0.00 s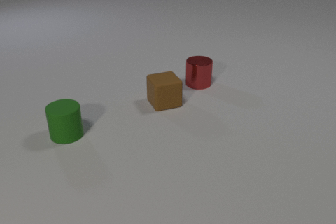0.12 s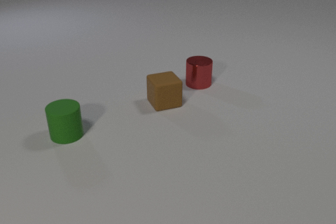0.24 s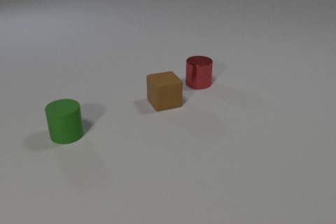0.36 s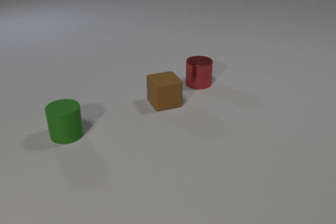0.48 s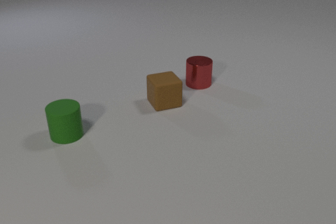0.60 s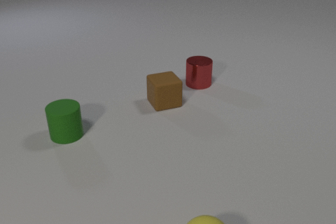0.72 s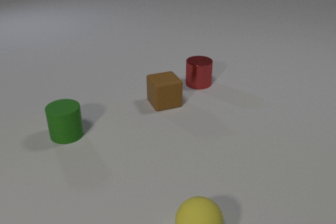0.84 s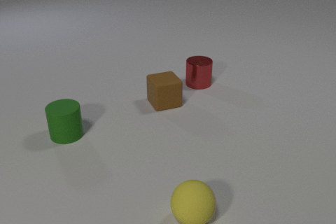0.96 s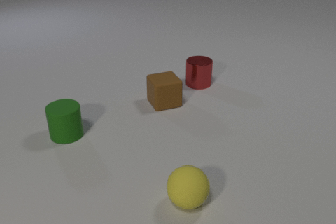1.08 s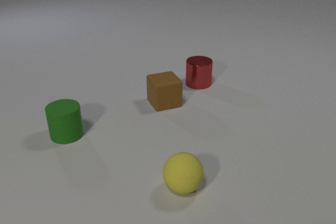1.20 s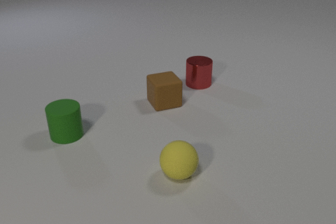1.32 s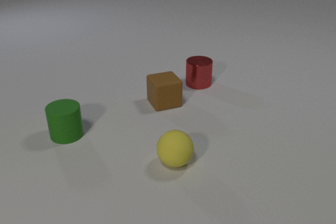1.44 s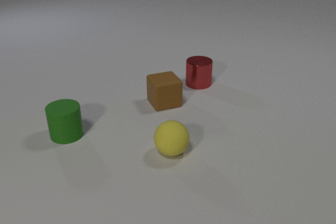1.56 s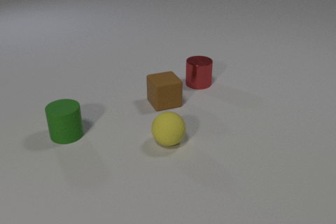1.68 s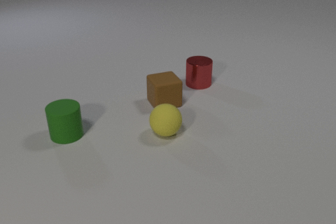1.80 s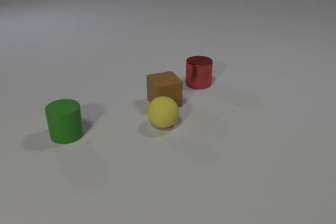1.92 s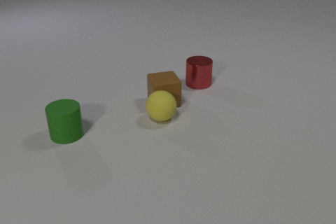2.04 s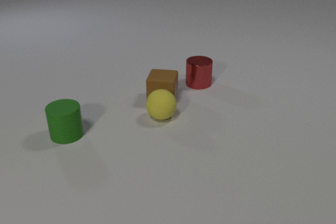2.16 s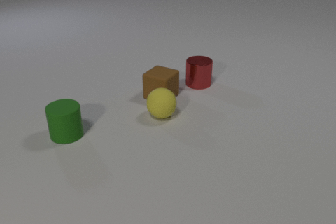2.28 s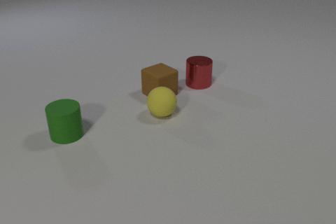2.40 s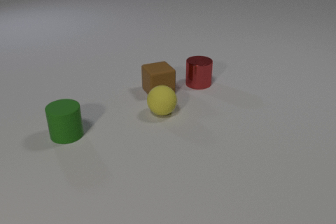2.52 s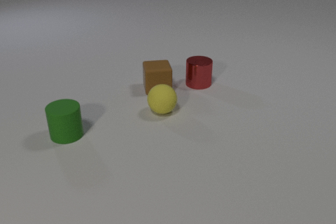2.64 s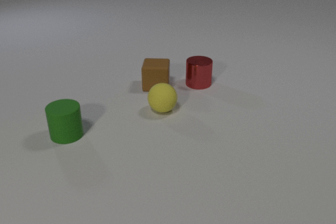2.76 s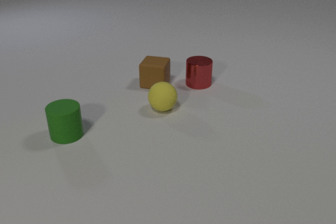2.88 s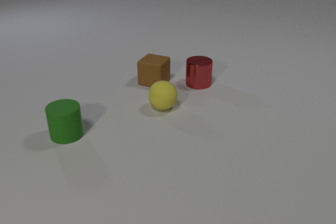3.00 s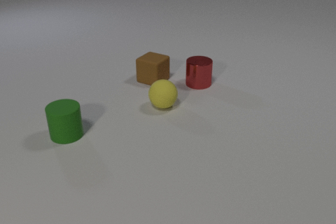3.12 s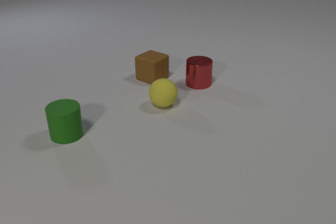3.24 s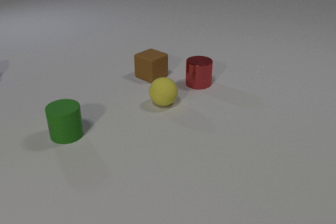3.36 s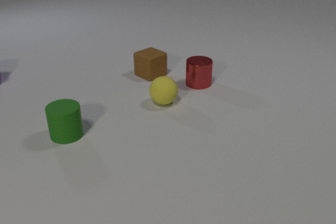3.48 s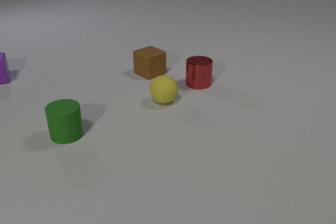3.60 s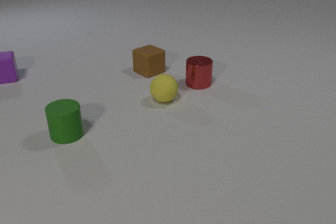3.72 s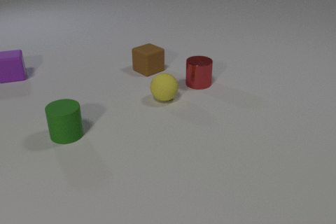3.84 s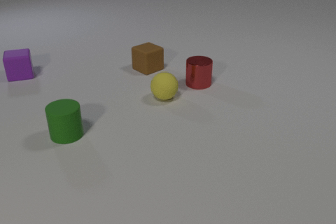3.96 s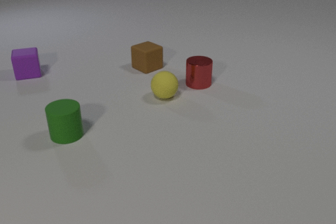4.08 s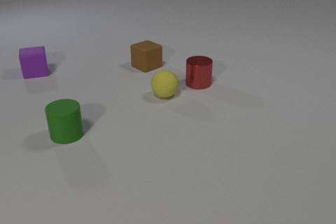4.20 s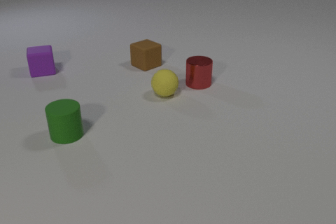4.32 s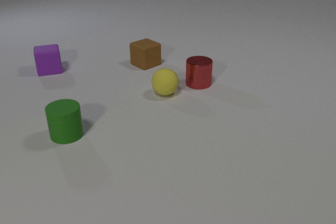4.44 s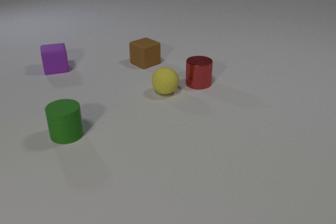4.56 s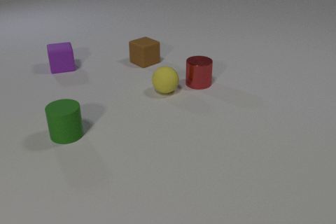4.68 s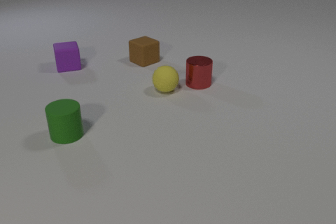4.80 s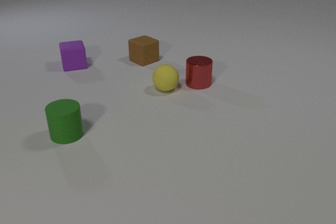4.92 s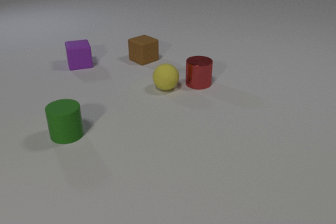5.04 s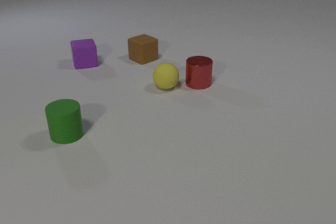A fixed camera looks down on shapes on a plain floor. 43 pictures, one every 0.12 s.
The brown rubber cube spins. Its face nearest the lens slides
to the left.
The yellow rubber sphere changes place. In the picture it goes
away from the camera.
0.00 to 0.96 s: The yellow rubber sphere comes in at the bottom edge, rolls away from the camera.
0.96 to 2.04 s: The yellow rubber sphere rolls away from the camera. The brown rubber cube slides away from the camera, spins clockwise seen from above by about 30 degrees, its near face sliding to the left. The yellow rubber sphere and the brown rubber cube collide.
2.04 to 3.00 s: The yellow rubber sphere rolls away from the camera. The brown rubber cube slides away from the camera, spins so that its near face slides to the left, clockwise seen from above.
3.00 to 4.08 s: The yellow rubber sphere rolls away from the camera. The brown rubber cube slides away from the camera. The purple rubber cube comes in at the left edge, slides to the right.
4.08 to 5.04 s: The yellow rubber sphere rolls away from the camera. The brown rubber cube slides away from the camera. The purple rubber cube slides to the right.
Are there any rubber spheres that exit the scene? no.
What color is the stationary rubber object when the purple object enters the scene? green.
How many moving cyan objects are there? 0.
